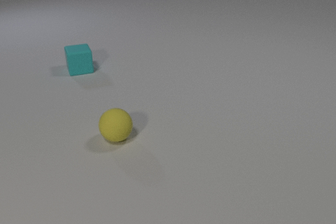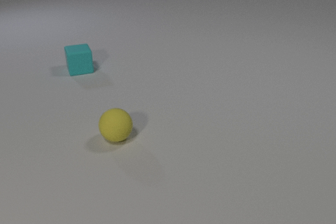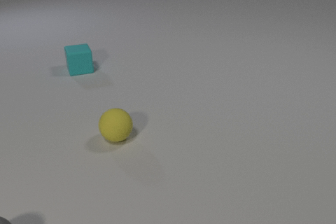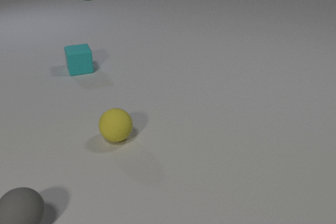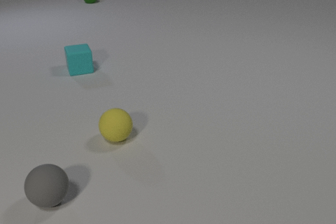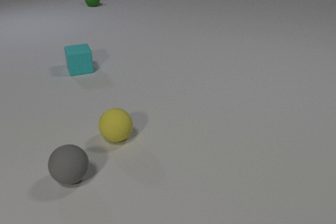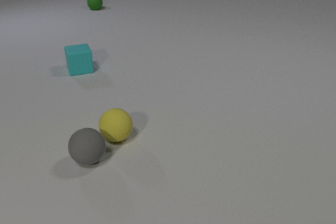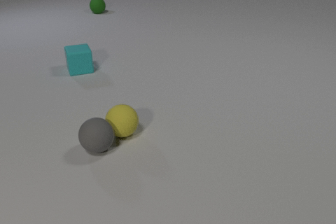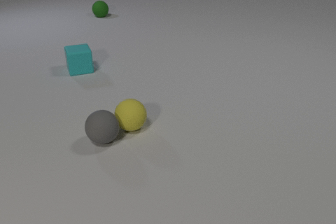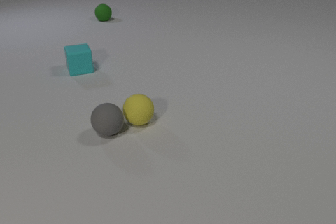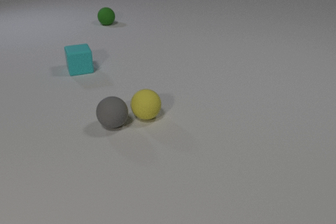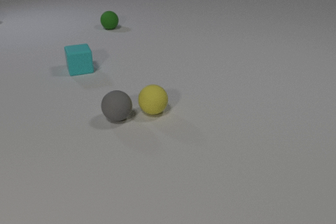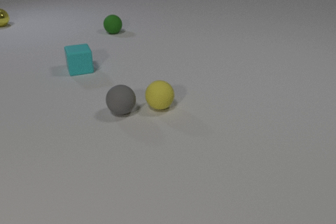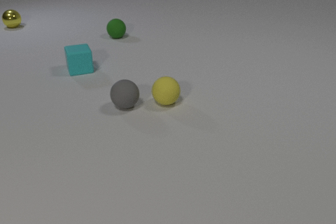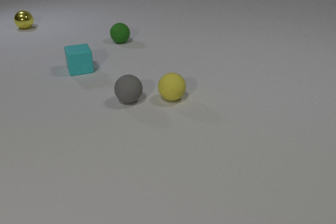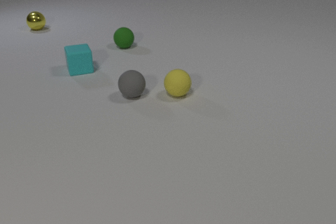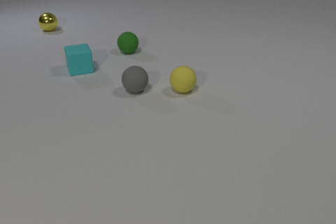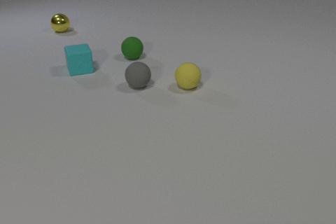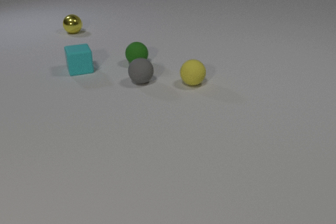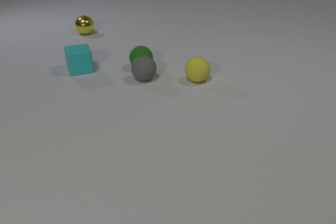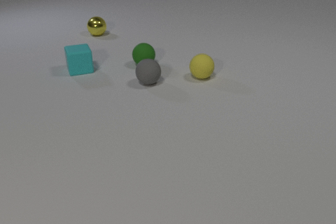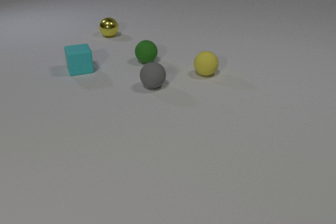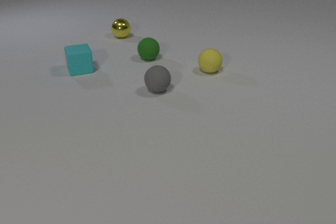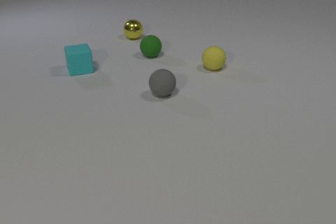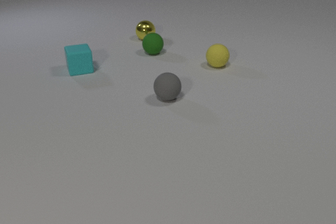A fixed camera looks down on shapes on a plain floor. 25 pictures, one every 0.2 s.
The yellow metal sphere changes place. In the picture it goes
to the right.
The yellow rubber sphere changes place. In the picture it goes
away from the camera.
0.0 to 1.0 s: The gray rubber sphere comes in at the bottom edge, rolls away from the camera and to the right. The green rubber sphere comes in at the top edge, rolls toward the camera.
1.0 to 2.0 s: The gray rubber sphere rolls away from the camera and to the right. The yellow rubber sphere rolls away from the camera and to the right. The green rubber sphere rolls toward the camera. The gray rubber sphere and the yellow rubber sphere collide.
2.0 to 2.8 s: The gray rubber sphere rolls away from the camera. The yellow rubber sphere rolls away from the camera and to the right. The yellow metal sphere comes in at the left edge, rolls to the right and toward the camera. The green rubber sphere rolls toward the camera.
2.8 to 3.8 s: The gray rubber sphere rolls away from the camera. The yellow rubber sphere rolls away from the camera and to the right. The yellow metal sphere rolls to the right and toward the camera. The green rubber sphere rolls toward the camera. The gray rubber sphere and the green rubber sphere collide.
3.8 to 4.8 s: The gray rubber sphere rolls toward the camera and to the right. The yellow rubber sphere rolls away from the camera and to the right. The yellow metal sphere rolls to the right and toward the camera. The green rubber sphere rolls away from the camera.
How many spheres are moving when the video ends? 4.
What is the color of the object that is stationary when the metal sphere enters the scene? cyan.
How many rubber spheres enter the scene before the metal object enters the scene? 2.
